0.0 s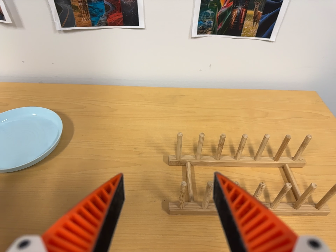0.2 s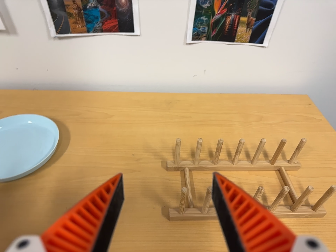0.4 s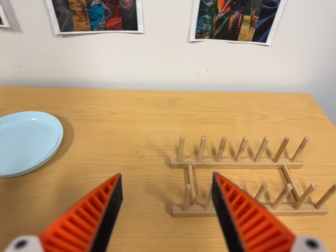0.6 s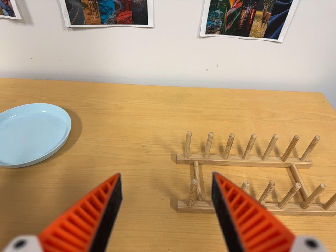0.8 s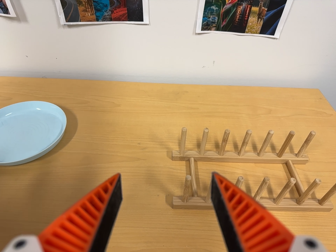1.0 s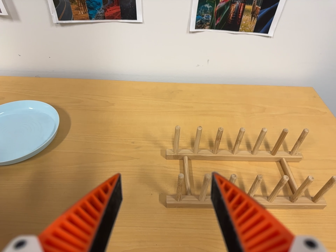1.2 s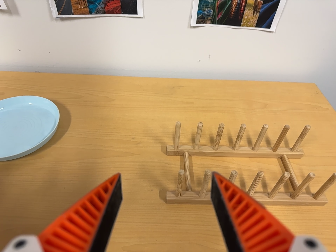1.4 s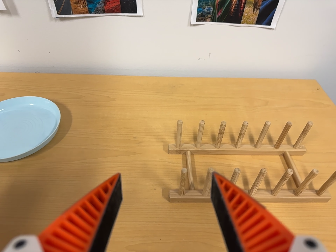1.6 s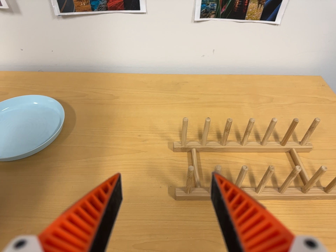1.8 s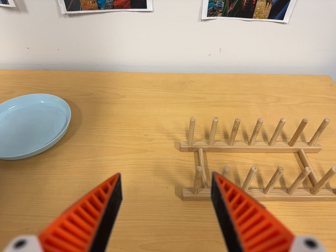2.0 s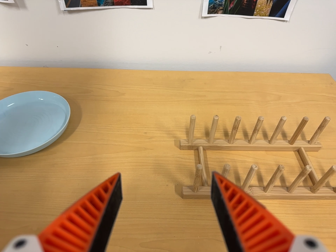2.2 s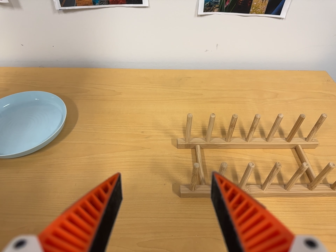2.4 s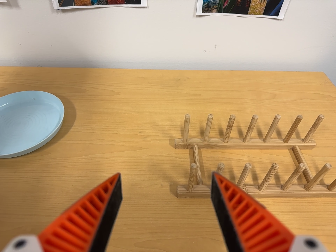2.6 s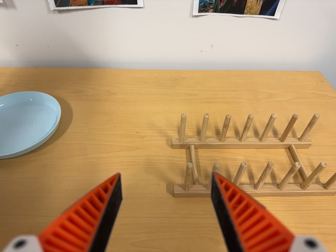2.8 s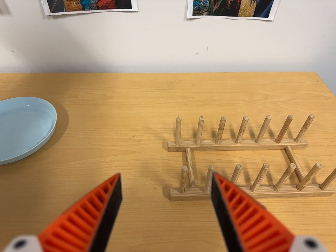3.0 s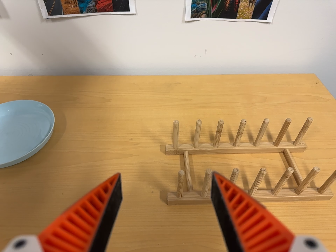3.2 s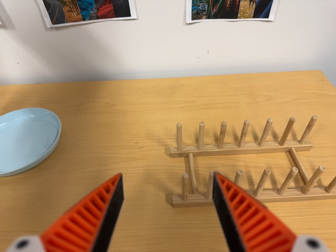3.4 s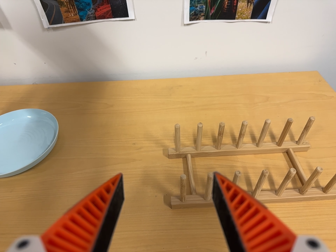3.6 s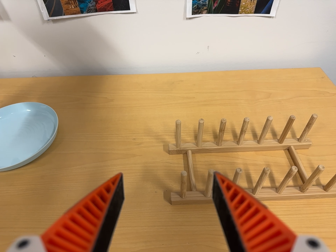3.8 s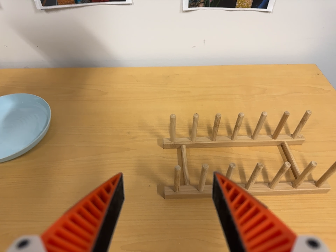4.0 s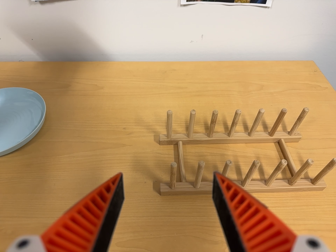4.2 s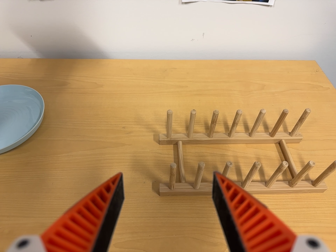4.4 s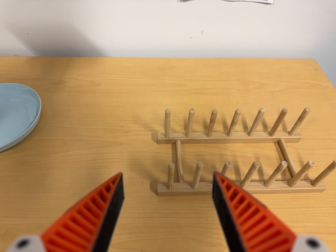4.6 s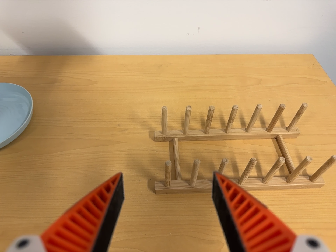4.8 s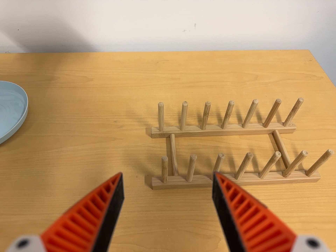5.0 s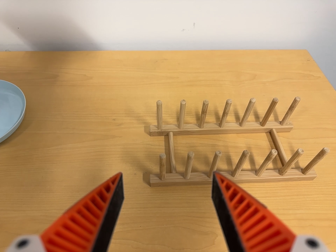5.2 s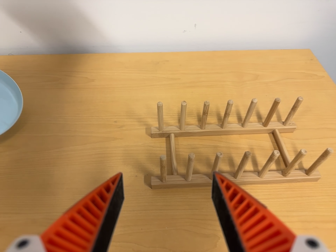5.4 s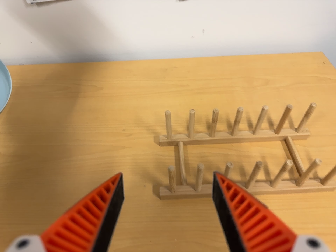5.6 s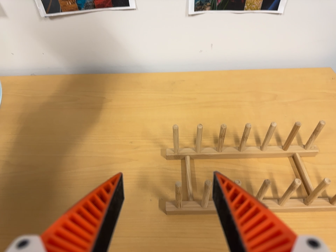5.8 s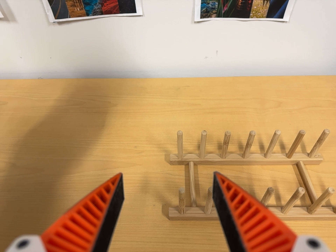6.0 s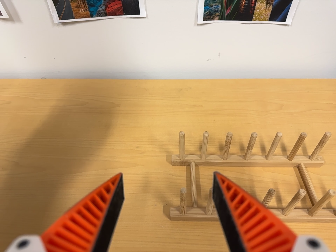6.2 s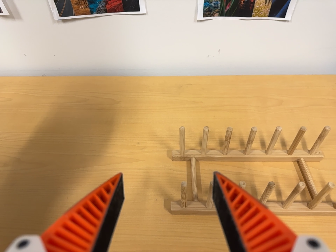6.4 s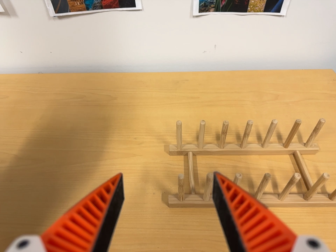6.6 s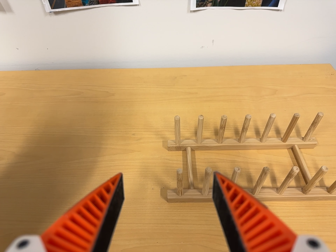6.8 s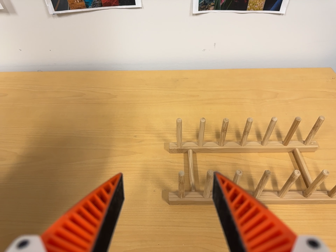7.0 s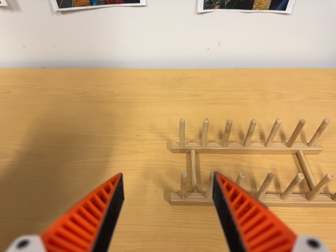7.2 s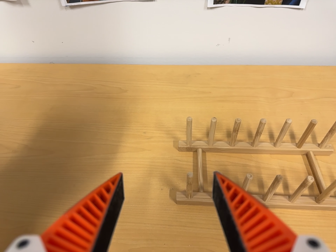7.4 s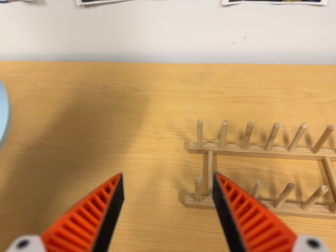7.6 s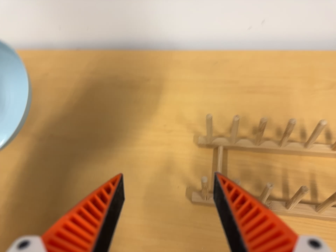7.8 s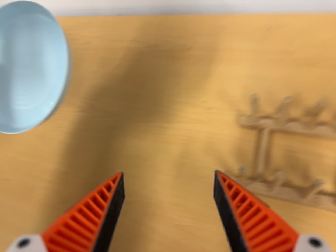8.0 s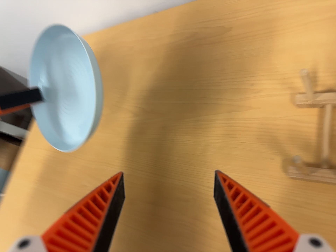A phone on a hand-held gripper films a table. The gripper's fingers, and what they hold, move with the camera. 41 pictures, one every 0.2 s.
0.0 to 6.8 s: The camera shifts only a little, or ends up much as it began.
6.8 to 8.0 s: The scene slides to the right, as the camera pans about 35 degrees to its left. It travels toward the top of its view, to its right and forward, about 12 cm. Its aim tips toward the bottom of its view by about 20 degrees.
The film runs forward here.
